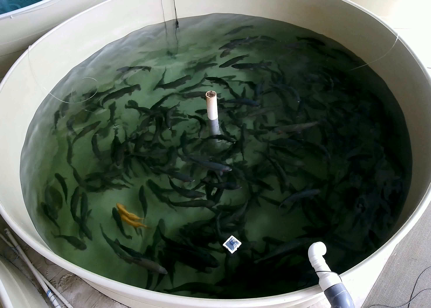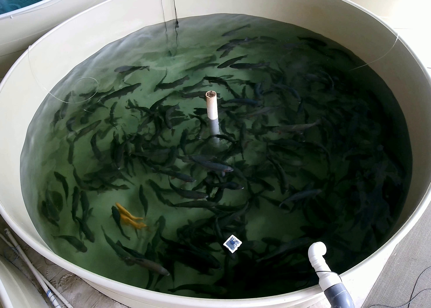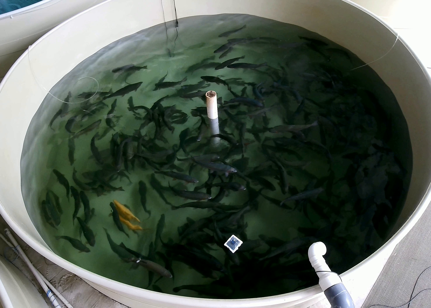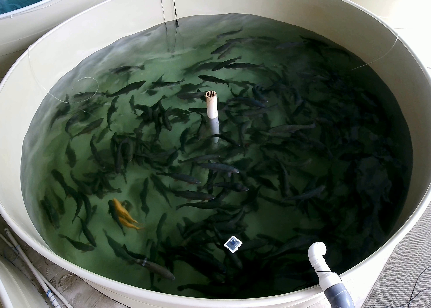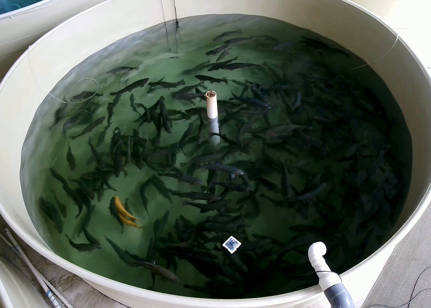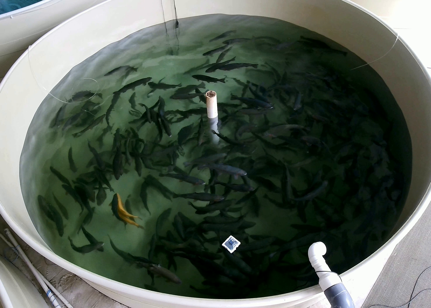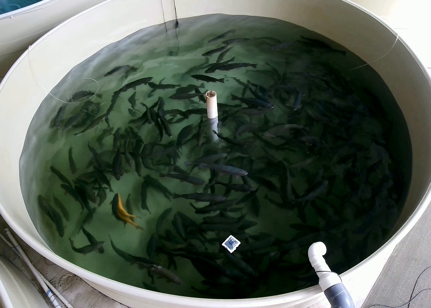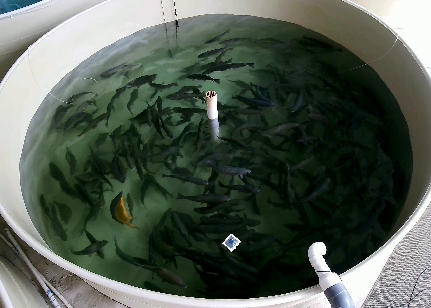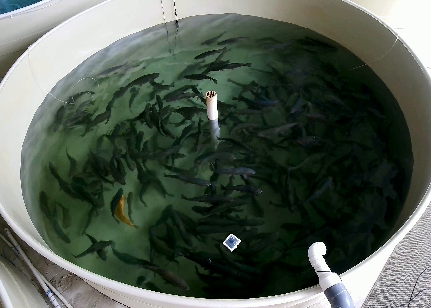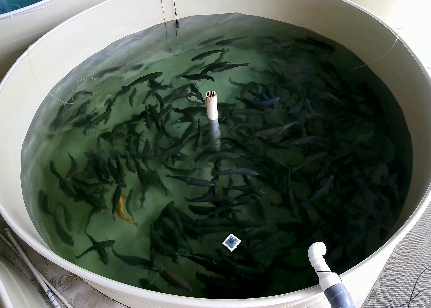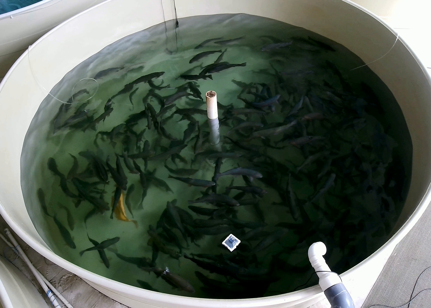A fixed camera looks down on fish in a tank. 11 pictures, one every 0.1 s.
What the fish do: Foraging.
